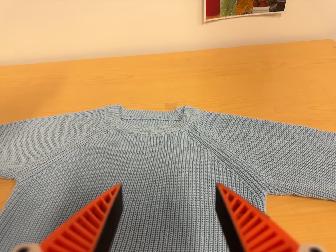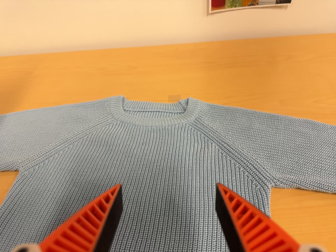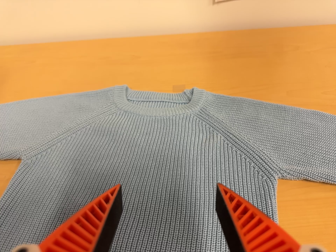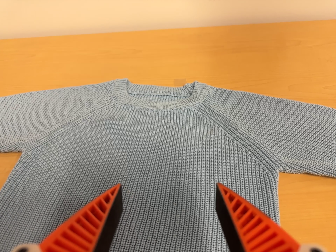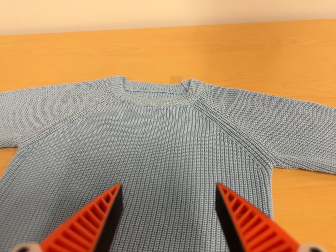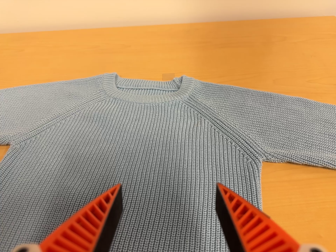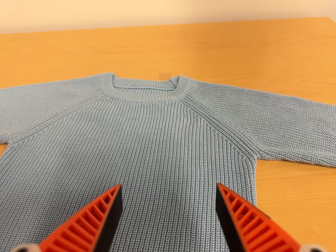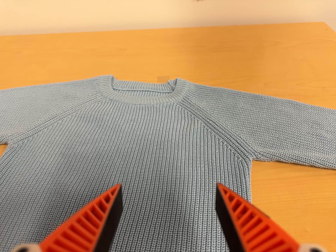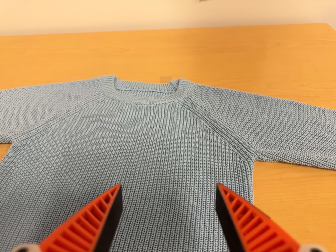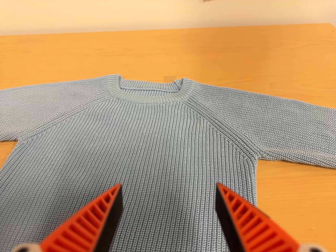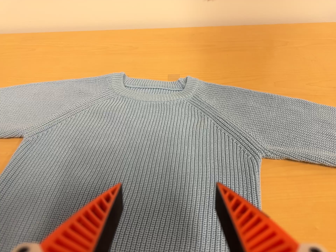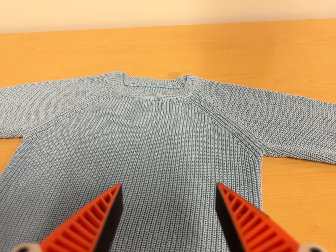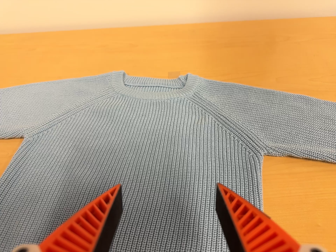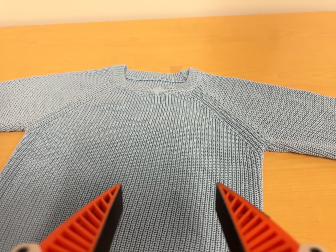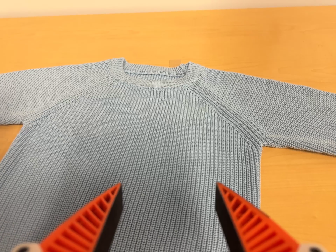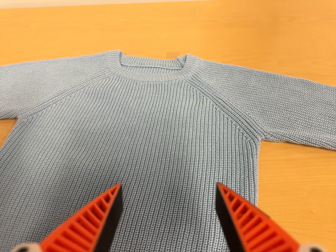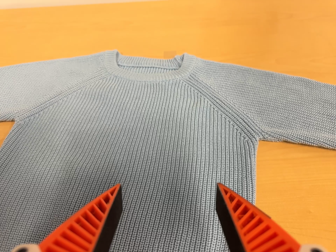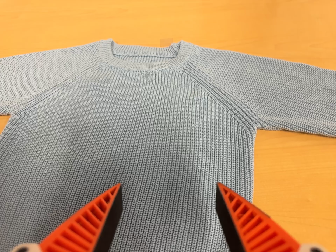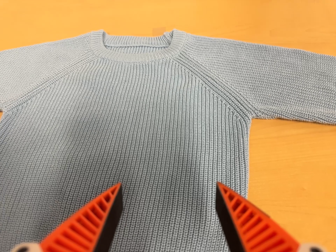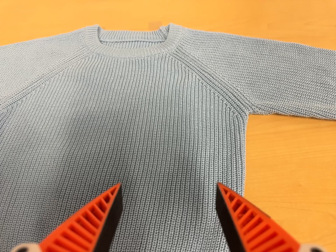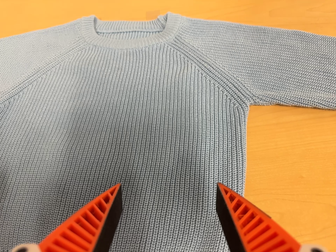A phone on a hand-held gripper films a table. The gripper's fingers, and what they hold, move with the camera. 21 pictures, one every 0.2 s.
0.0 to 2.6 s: The camera travels toward the bottom of its view, about 4 cm, so close, fixed things drift upward.
2.6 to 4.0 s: The camera's aim tips toward the bottom of its view by about 15 degrees, and the scene shifts upward.
The film runs backward here.
